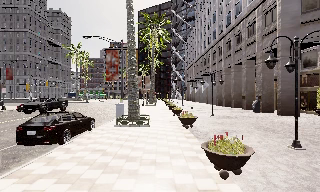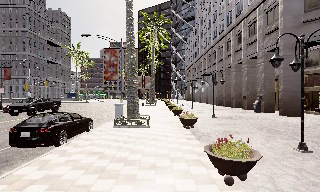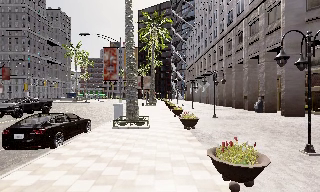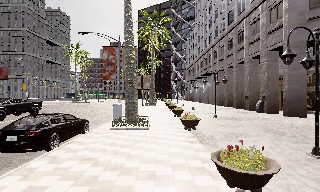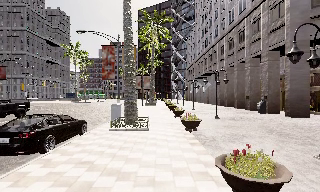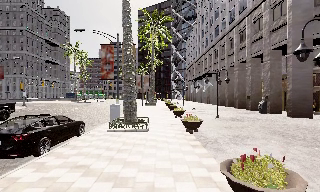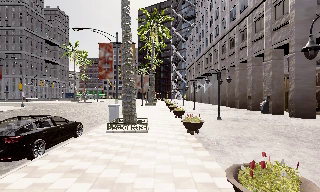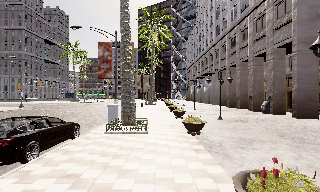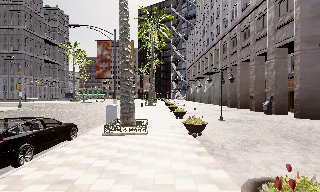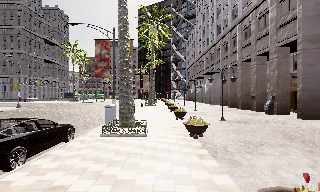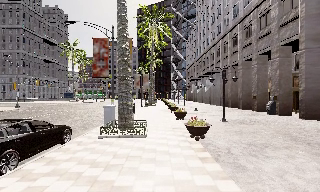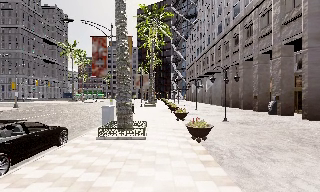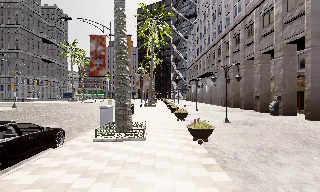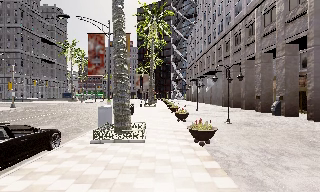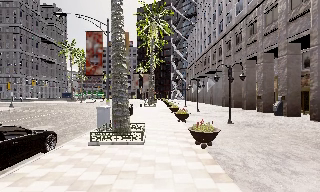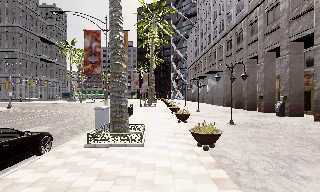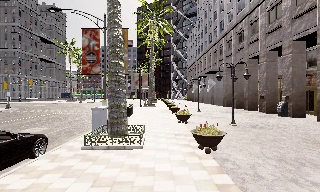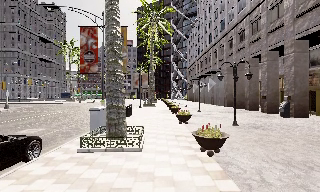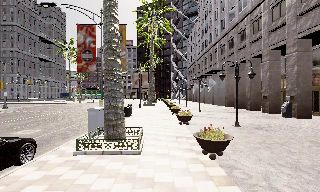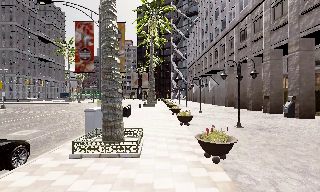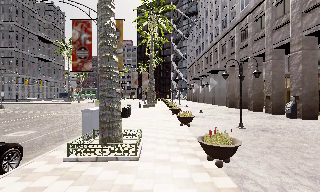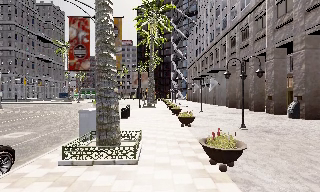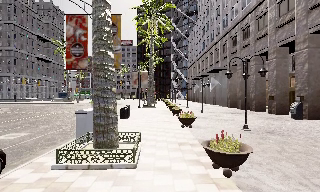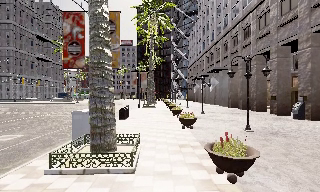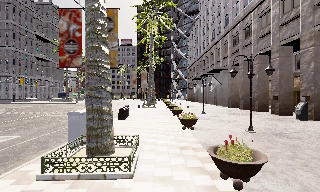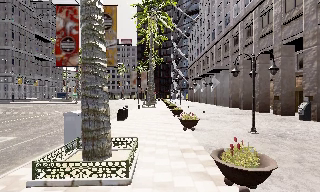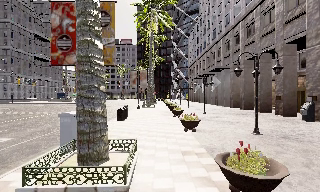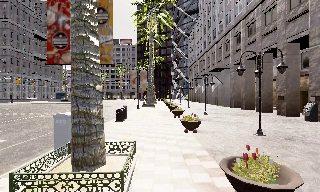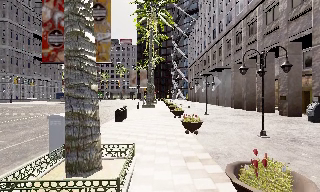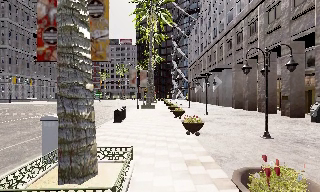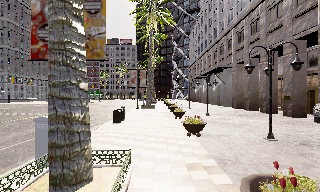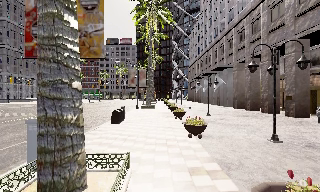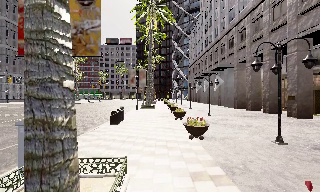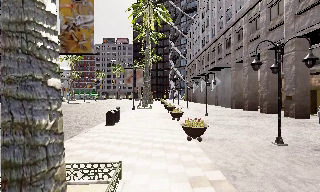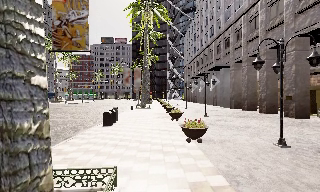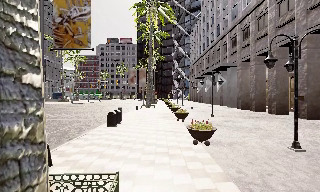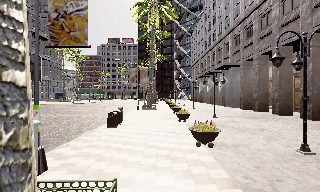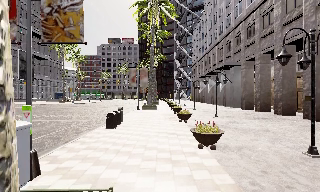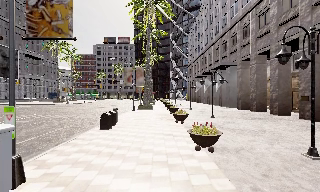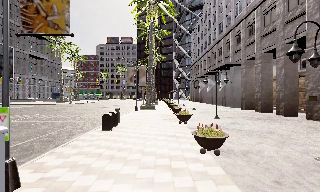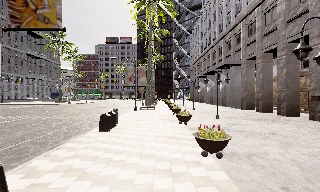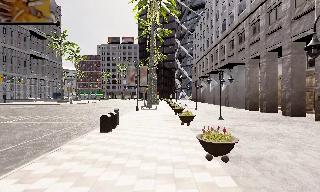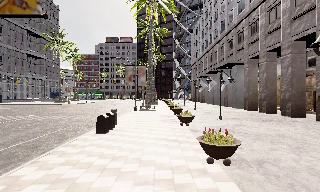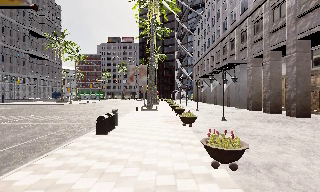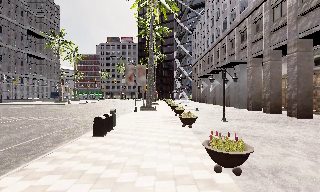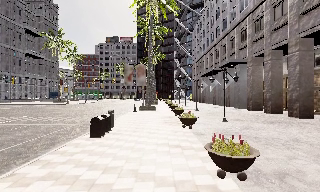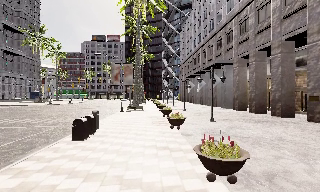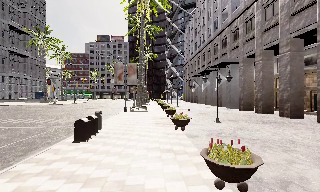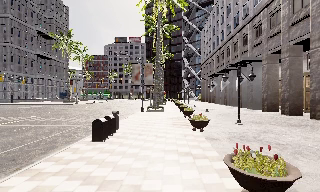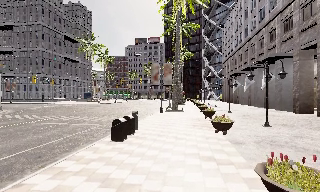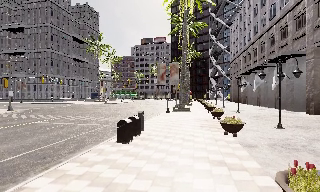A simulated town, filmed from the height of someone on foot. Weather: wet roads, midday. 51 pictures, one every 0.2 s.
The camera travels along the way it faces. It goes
forward.
0.0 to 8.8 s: The camera travels forward, about 13 m, so what stands in front looms larger.
8.8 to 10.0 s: The camera pans to its left, which is counterclockwise from overhead, by about 10 degrees. It travels forward, about 1.5 m, so what stands in front looms larger.
The film runs forward here.
